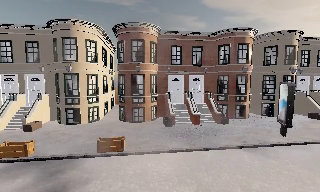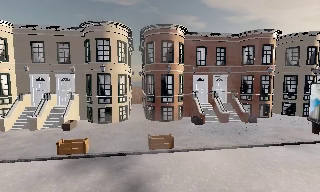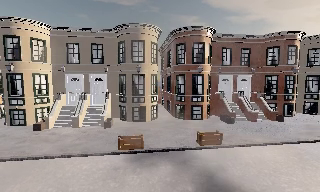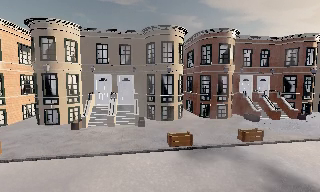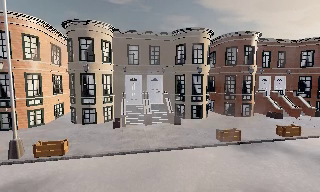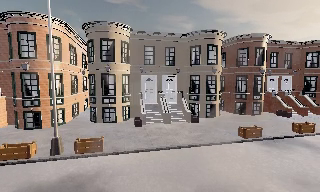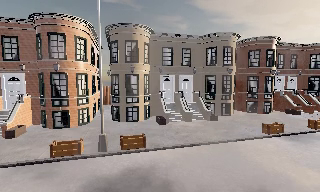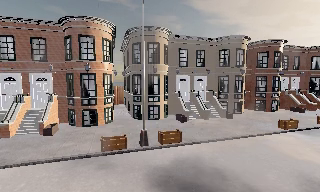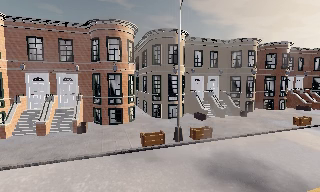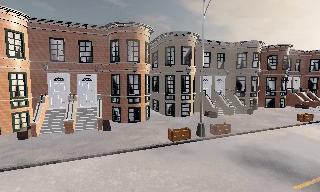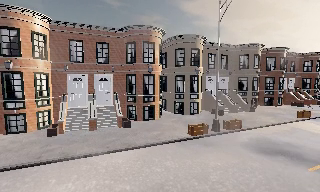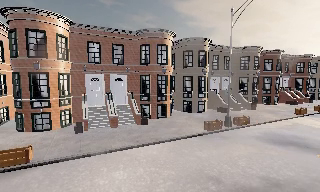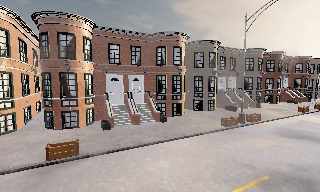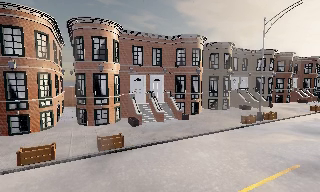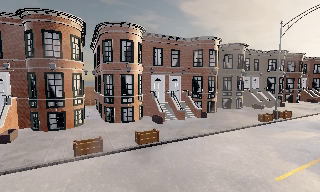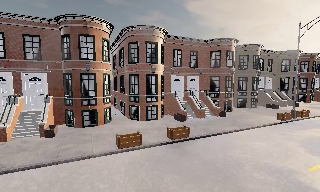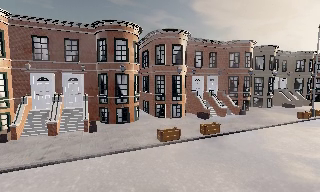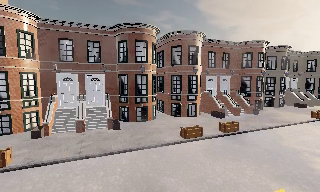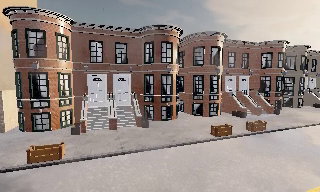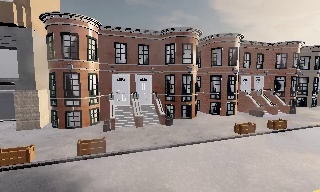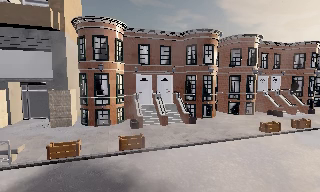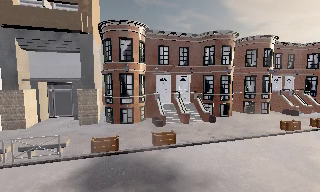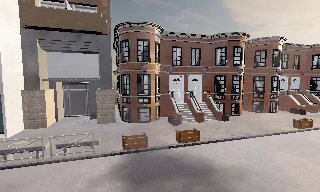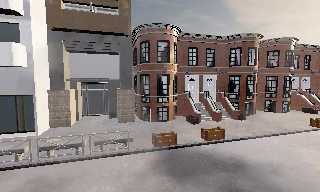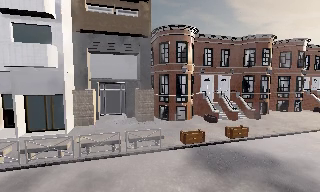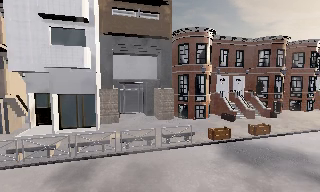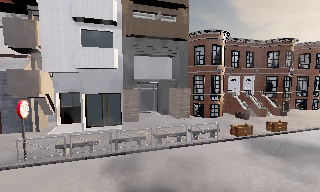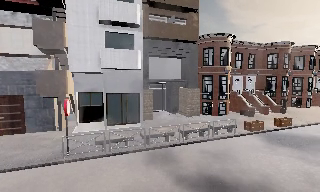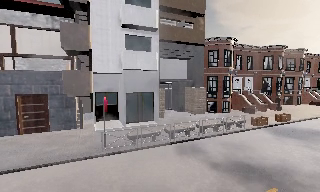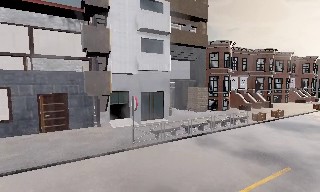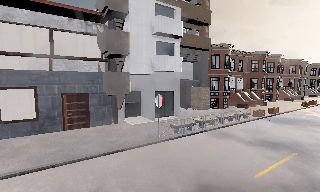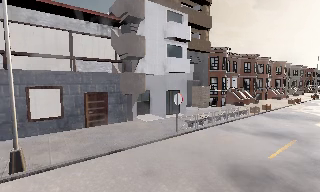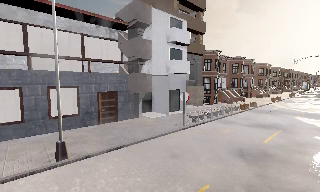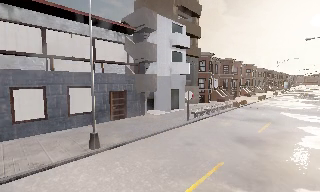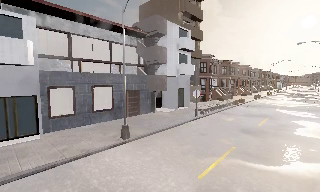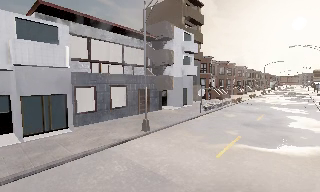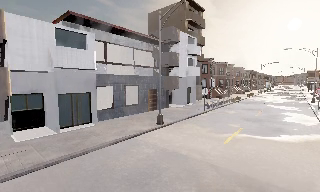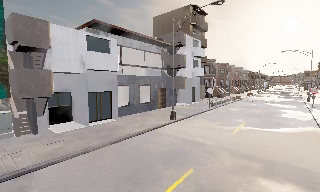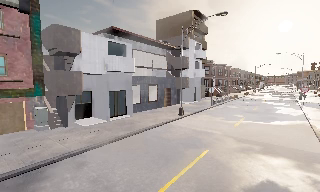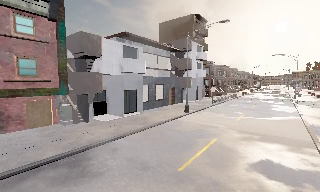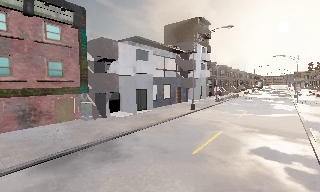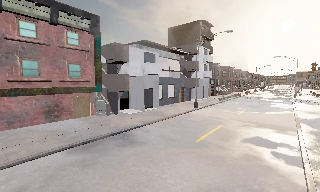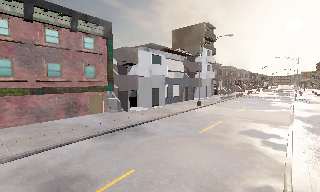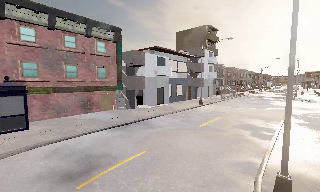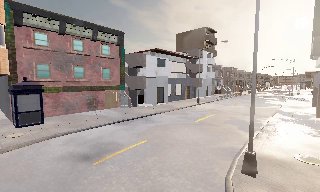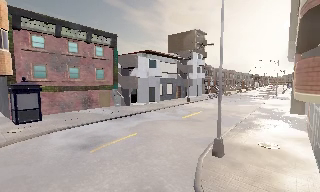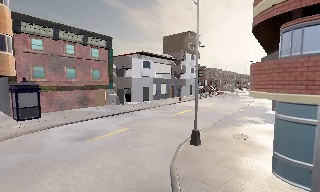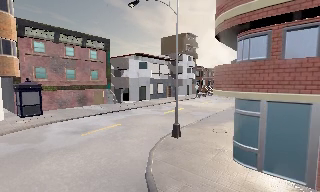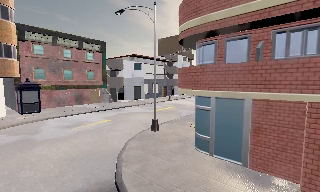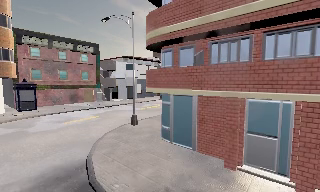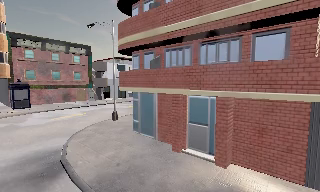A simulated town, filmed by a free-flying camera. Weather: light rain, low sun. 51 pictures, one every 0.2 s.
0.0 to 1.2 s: The camera travels to its left, about 13 m, so close, fixed things drift to the right.
1.2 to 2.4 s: The camera pans to its right, which is clockwise from overhead, by about 15 degrees. It travels to its left and backward, about 11 m, so close, fixed things drift to the right.
2.4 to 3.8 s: The camera travels to its left and backward, about 11 m, so close, fixed things drift to the right.
3.8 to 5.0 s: The camera travels to its left, about 8 m, so close, fixed things drift to the right.
5.0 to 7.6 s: The camera pans to its right, which is clockwise from overhead, by about 35 degrees. It travels to its left and backward, about 25 m, so close, fixed things drift to the right.
7.6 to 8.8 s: The camera travels backward, about 8 m, so what stands in front gets smaller.
8.8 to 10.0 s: The camera travels backward and to its right, about 9 m, so what stands in front gets smaller. It gains speed.
The film runs backward here.
